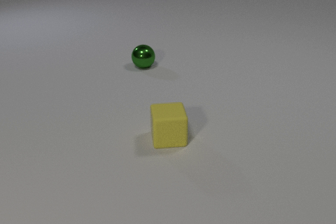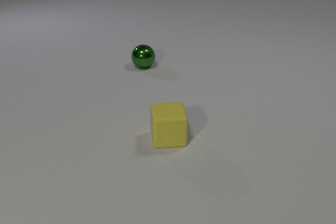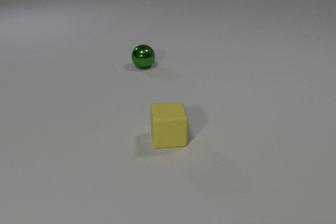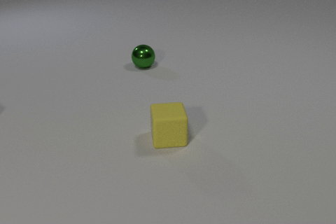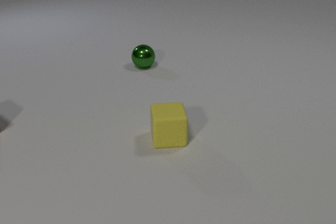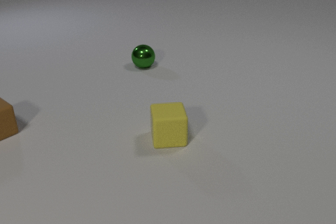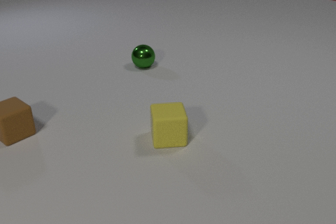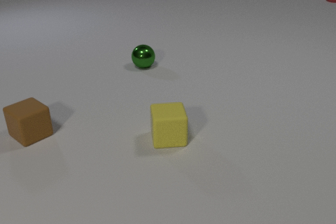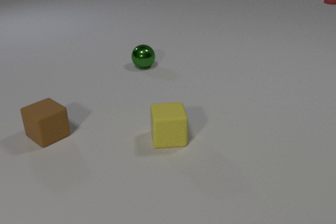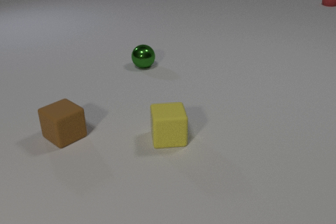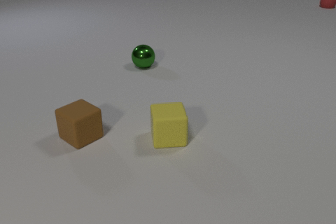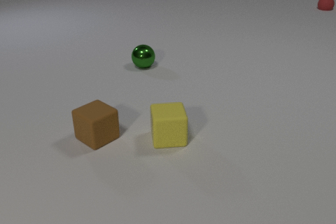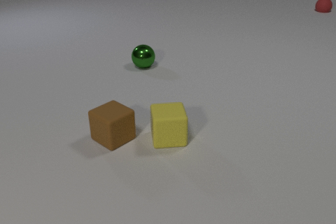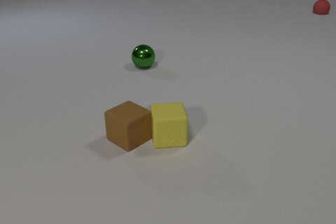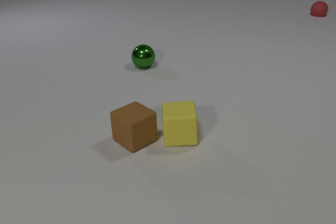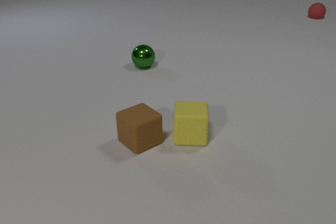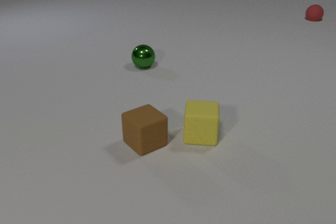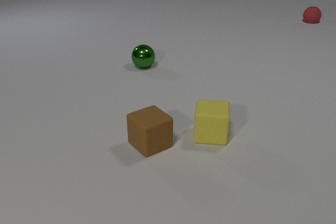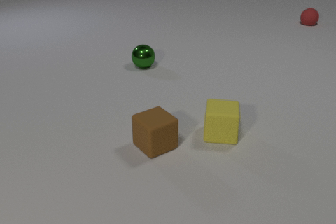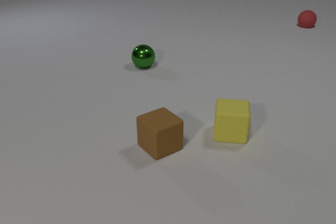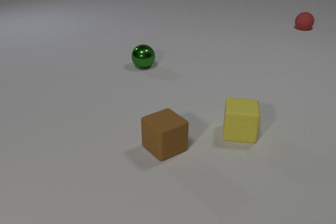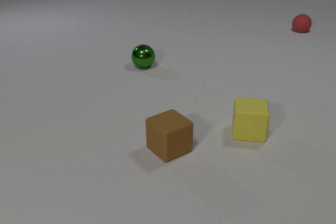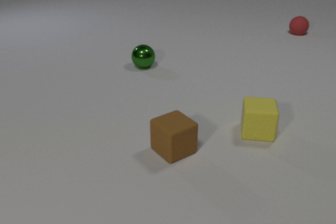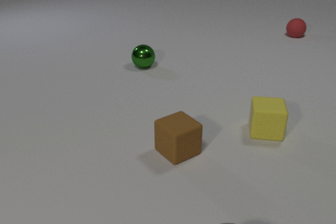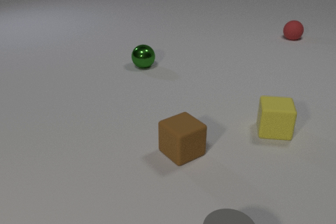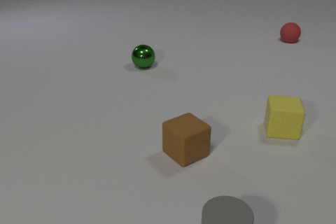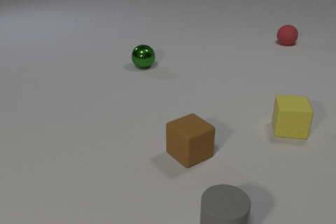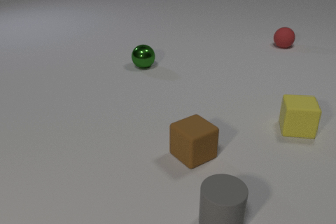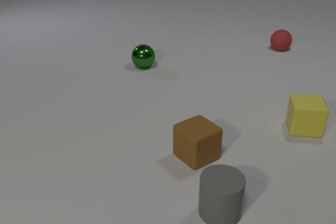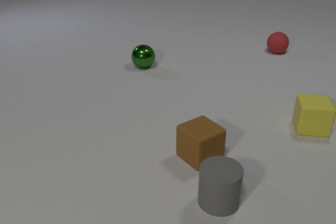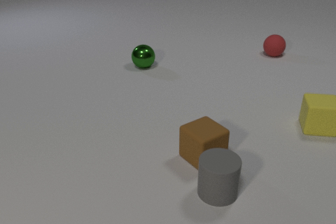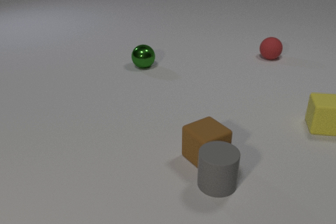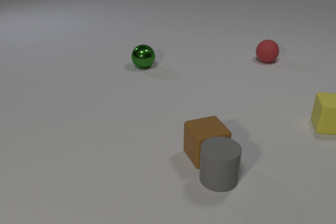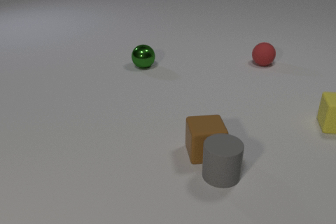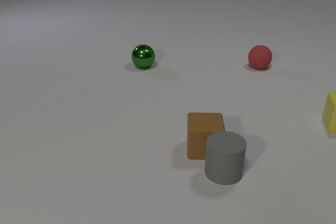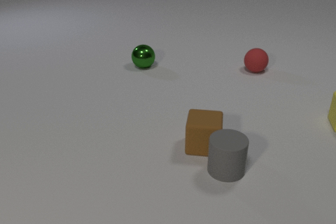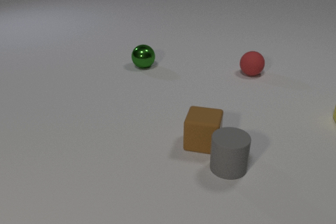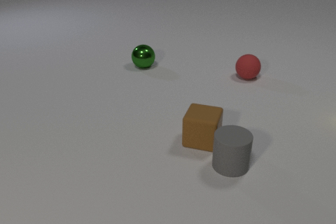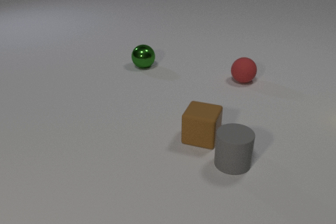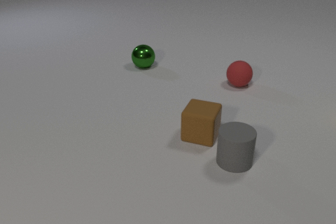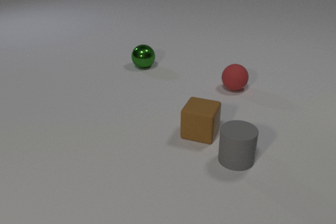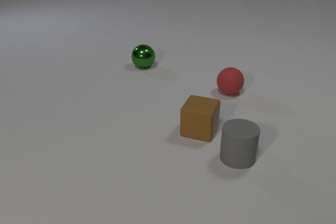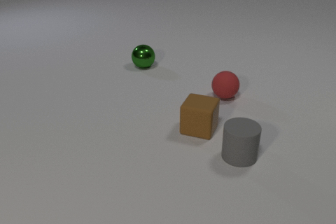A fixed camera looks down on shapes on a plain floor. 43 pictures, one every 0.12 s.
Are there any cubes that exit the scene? yes.
What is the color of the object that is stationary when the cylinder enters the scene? green.
What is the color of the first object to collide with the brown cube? yellow.
0.00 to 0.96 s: The brown rubber cube comes in at the left edge, slides to the right and toward the camera. The red rubber sphere comes in at the top edge, rolls toward the camera.
0.96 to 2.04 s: The brown rubber cube slides to the right. The yellow rubber cube slides to the right. The red rubber sphere rolls toward the camera. The brown rubber cube and the yellow rubber cube collide.
2.04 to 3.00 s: The brown rubber cube slides to the right and toward the camera. The yellow rubber cube slides to the right. The gray rubber cylinder comes in at the bottom edge, slides away from the camera. The red rubber sphere rolls toward the camera.
3.00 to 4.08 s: The brown rubber cube slides to the right, spins clockwise seen from above by about 45 degrees, its near face sliding to the left. The yellow rubber cube slides to the right and away from the camera. The gray rubber cylinder slides away from the camera. The red rubber sphere rolls toward the camera. The brown rubber cube and the gray rubber cylinder collide.
4.08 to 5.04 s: The brown rubber cube slides away from the camera. The yellow rubber cube slides to the right and away from the camera, leaves at the right edge. The gray rubber cylinder slides away from the camera and to the right. The red rubber sphere rolls toward the camera and to the left.
